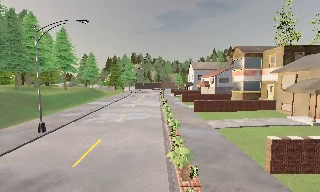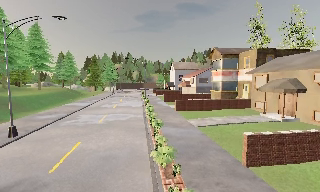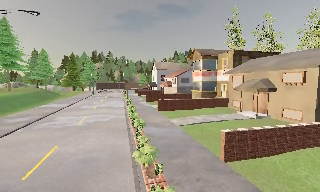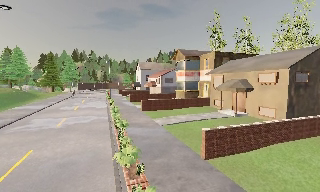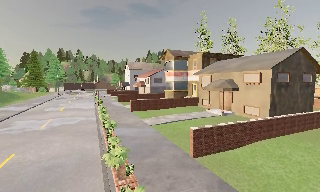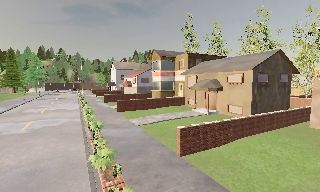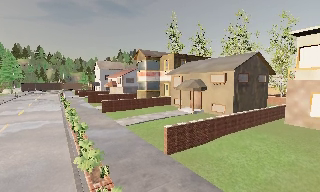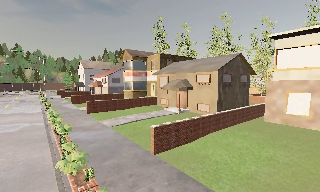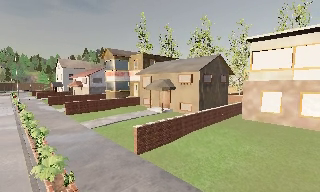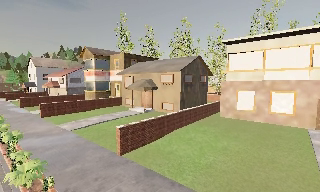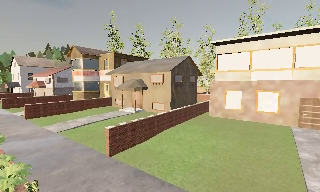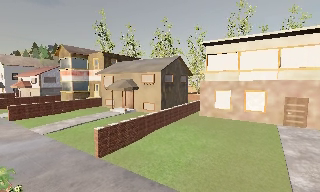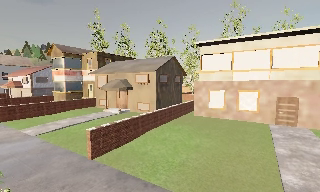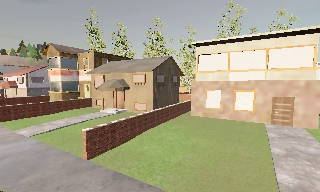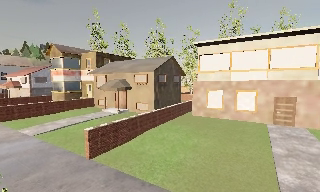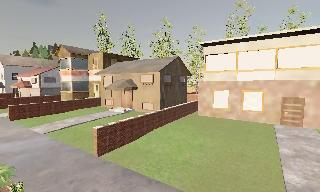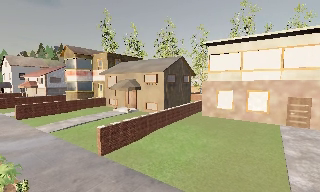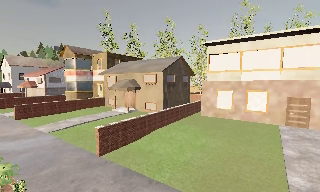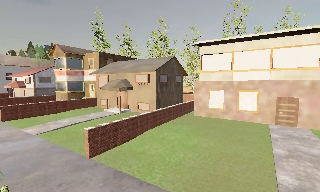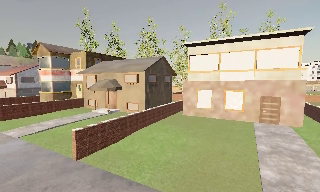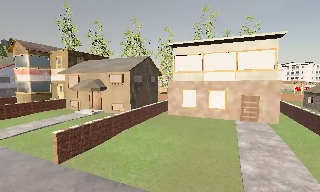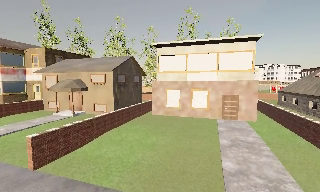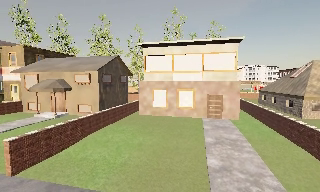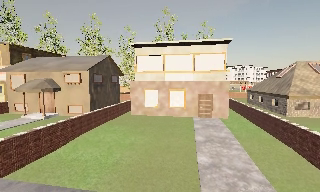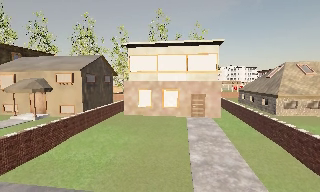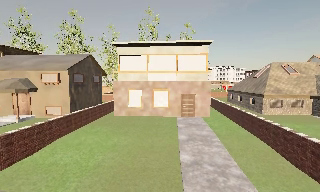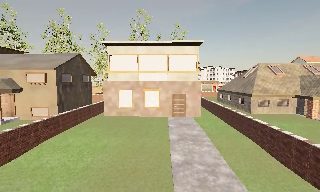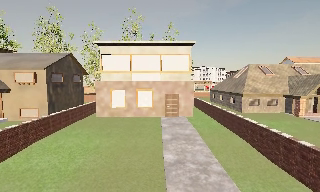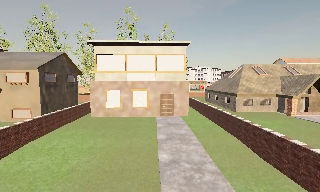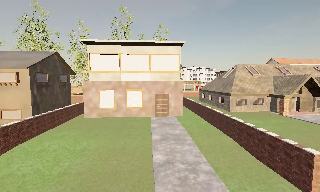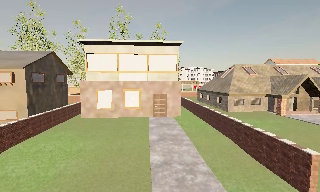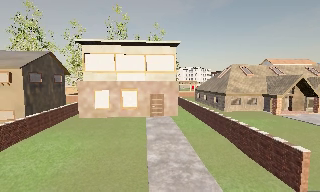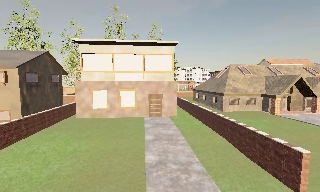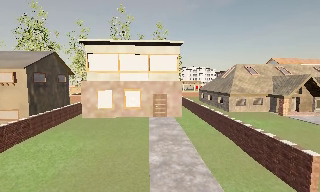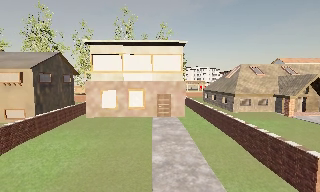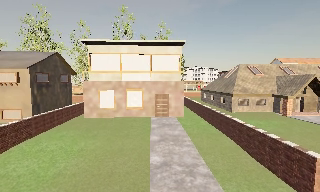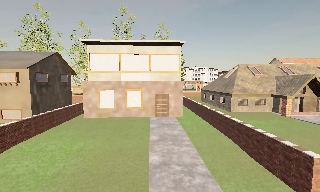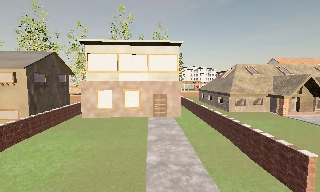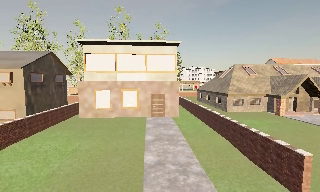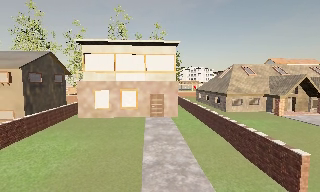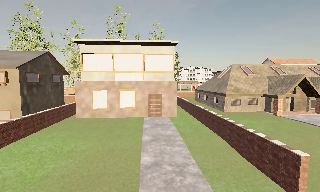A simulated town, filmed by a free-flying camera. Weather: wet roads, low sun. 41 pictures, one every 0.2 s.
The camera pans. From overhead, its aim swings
clockwise.
The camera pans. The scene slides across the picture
to the left.
0.0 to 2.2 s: The camera pans to its right, which is clockwise from overhead, by about 55 degrees.
2.2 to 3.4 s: The camera shifts only a little, or ends up much as it began.
3.4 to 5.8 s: The scene slides to the left, as the camera pans about 40 degrees to its right. It travels to its right, about 0.5 m, so close, fixed things drift to the left.
5.8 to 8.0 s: The camera shifts only a little, or ends up much as it began.
The film runs backward here.
